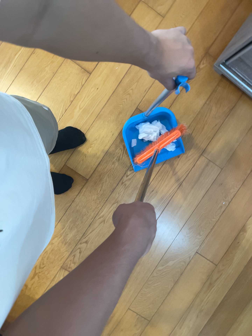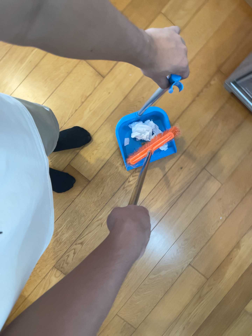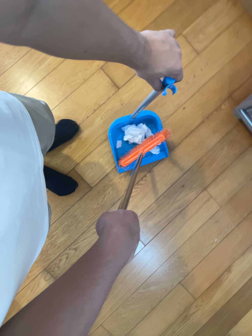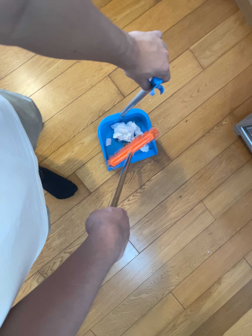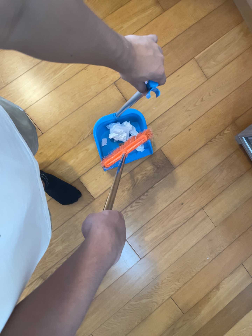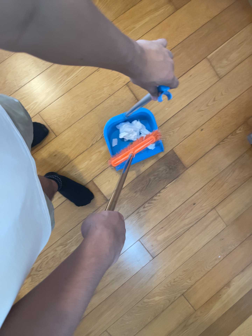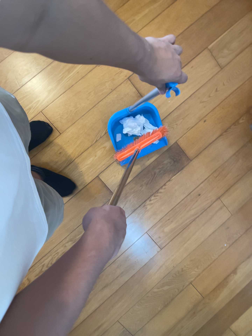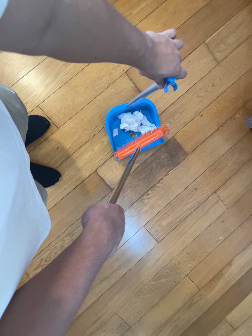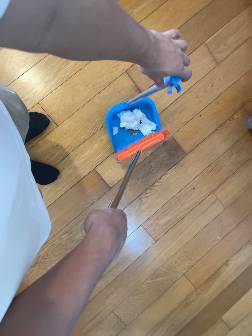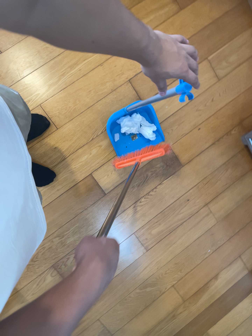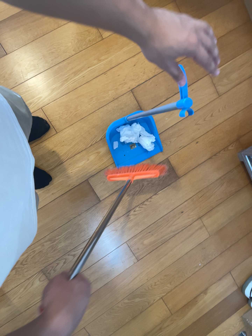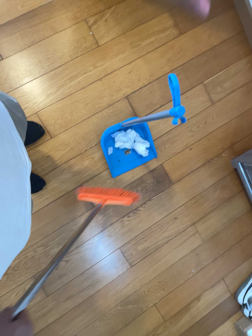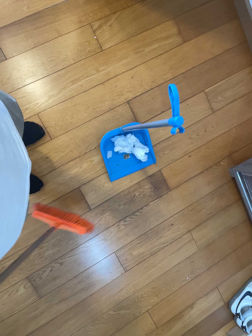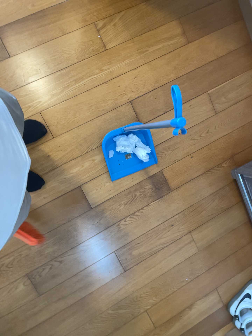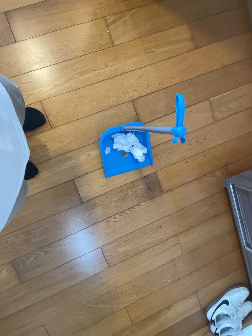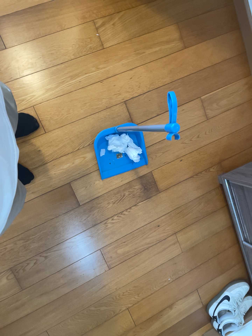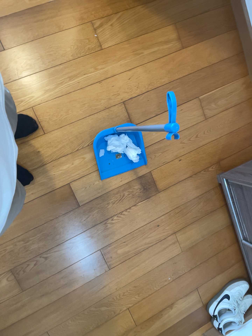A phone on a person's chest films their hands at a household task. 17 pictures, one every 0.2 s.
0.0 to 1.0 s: The camera travels to its left and toward the top of its view, about 26 cm, so close, fixed things drift to the right. It rolls about its line of sight by about 20 degrees, and the scene rotates clockwise.
1.0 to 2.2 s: The camera travels to its left, about 7 cm.
2.2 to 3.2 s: The camera shifts only a little, or ends up much as it began.
The film runs forward here.
